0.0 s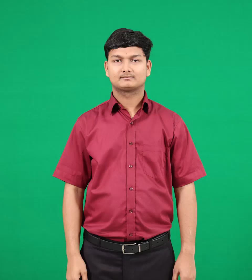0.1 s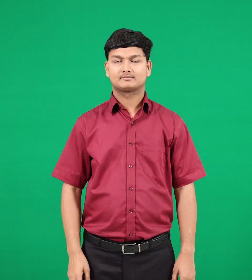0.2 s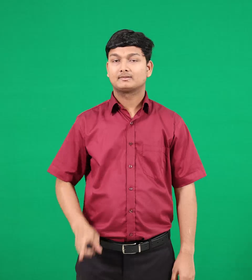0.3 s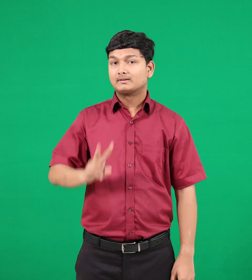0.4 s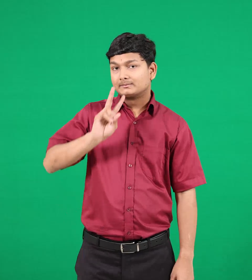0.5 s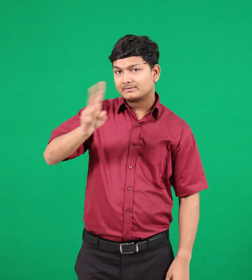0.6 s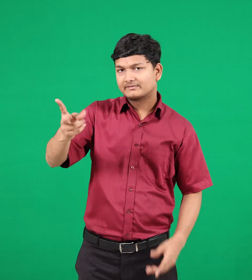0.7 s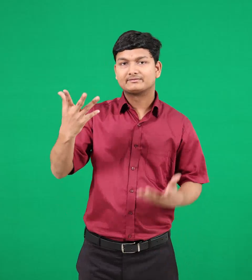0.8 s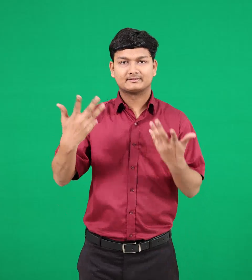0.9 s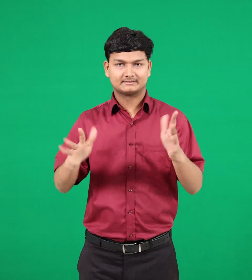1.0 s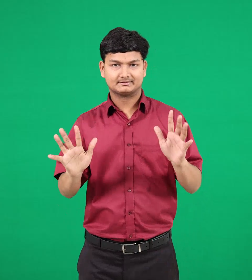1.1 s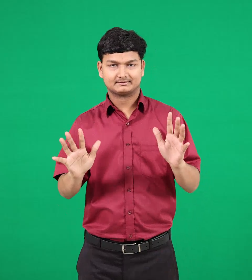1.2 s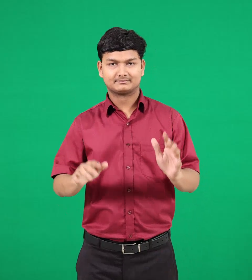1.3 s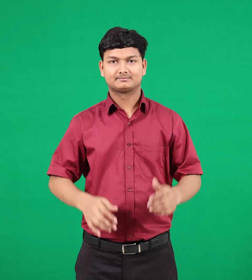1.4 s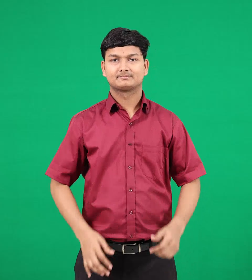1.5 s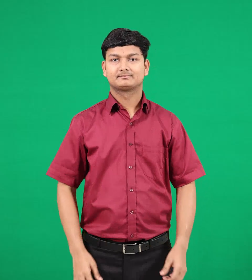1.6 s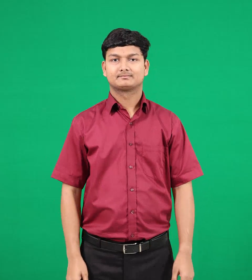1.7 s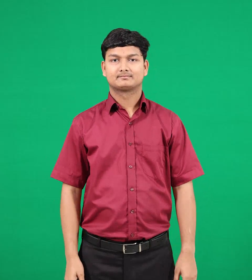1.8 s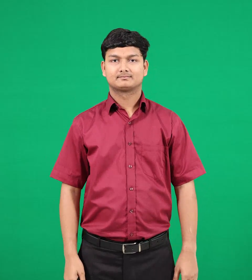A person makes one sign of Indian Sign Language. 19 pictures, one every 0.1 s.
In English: replied & responsed
